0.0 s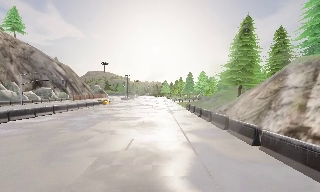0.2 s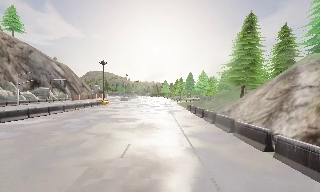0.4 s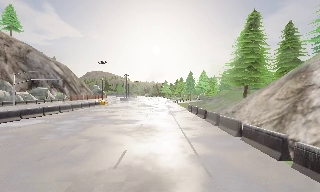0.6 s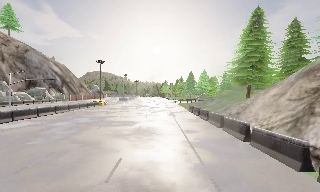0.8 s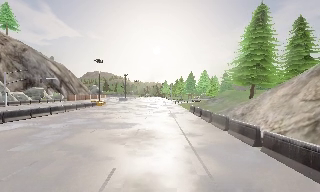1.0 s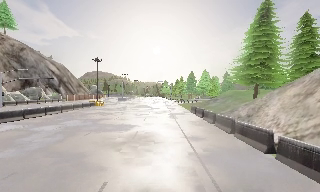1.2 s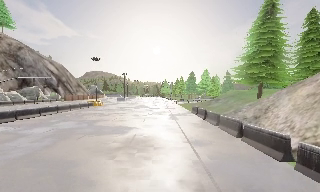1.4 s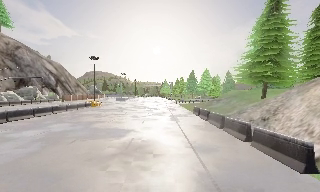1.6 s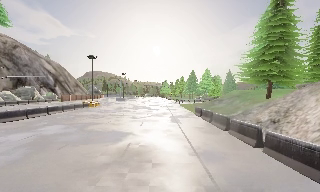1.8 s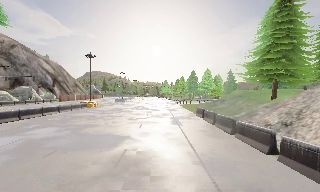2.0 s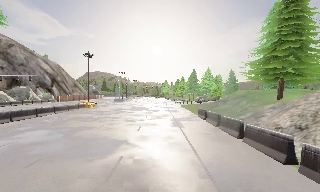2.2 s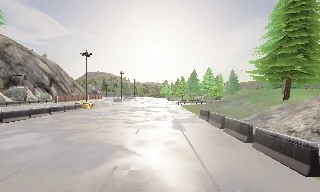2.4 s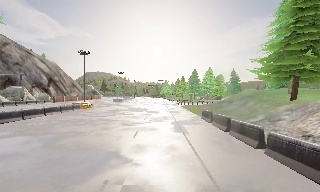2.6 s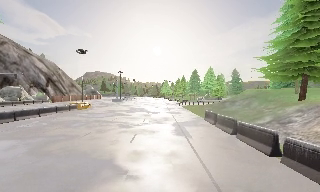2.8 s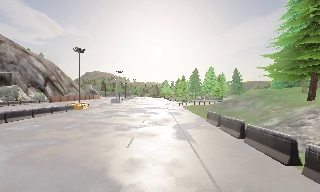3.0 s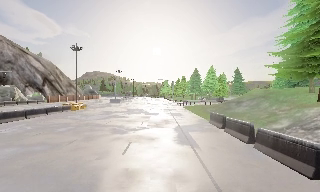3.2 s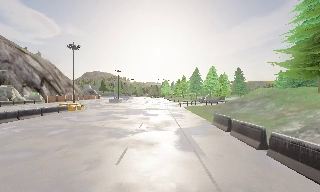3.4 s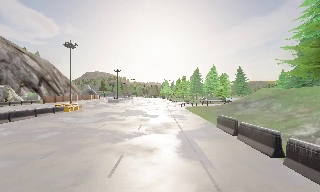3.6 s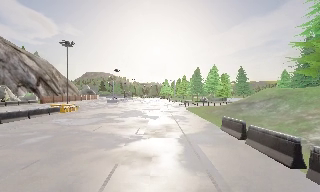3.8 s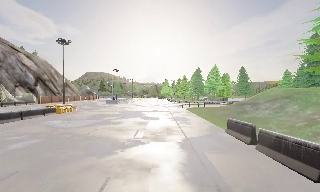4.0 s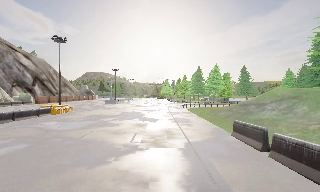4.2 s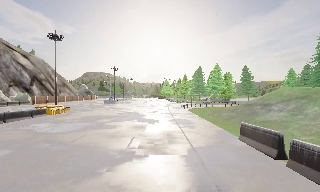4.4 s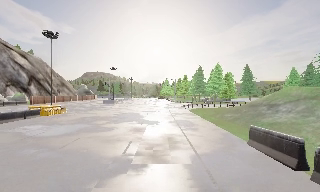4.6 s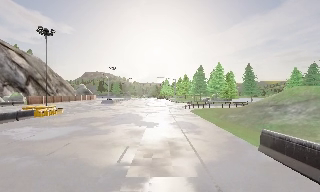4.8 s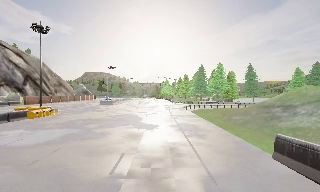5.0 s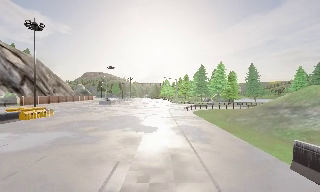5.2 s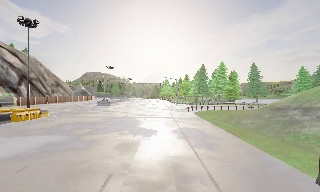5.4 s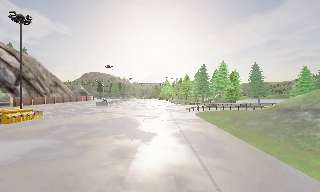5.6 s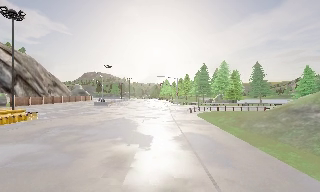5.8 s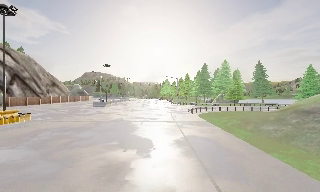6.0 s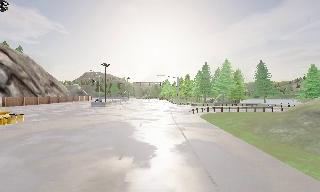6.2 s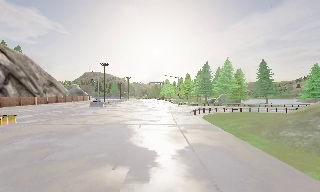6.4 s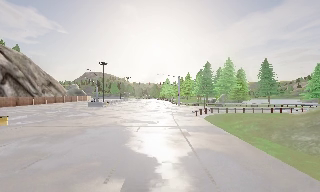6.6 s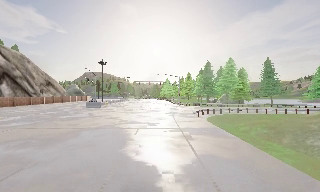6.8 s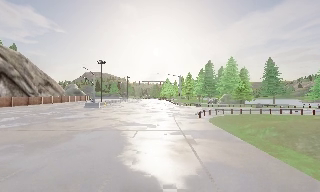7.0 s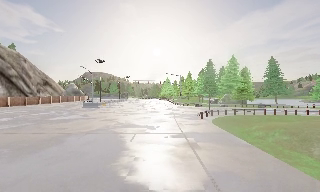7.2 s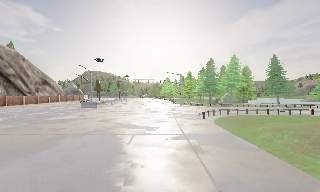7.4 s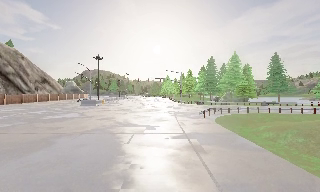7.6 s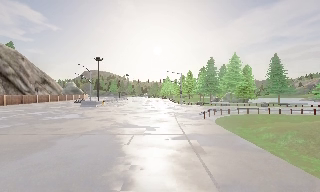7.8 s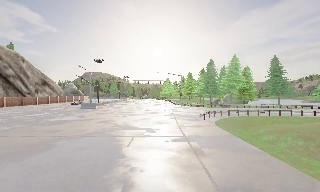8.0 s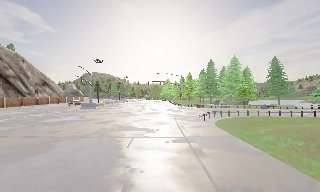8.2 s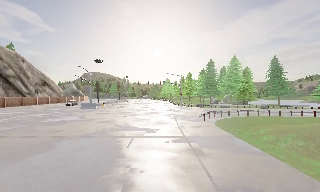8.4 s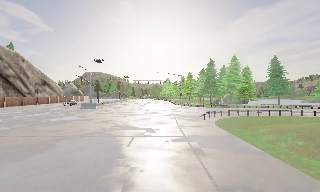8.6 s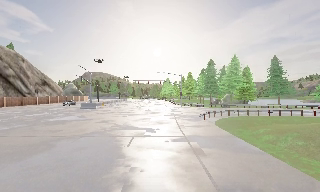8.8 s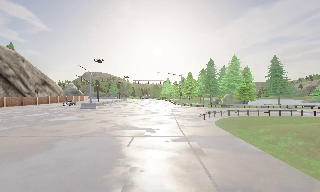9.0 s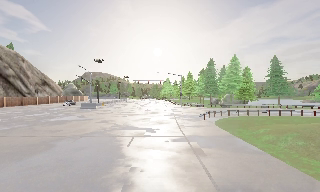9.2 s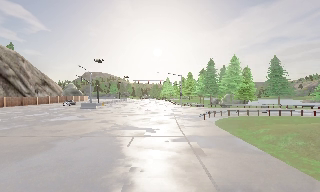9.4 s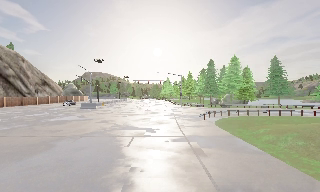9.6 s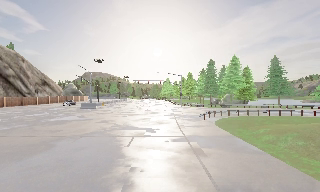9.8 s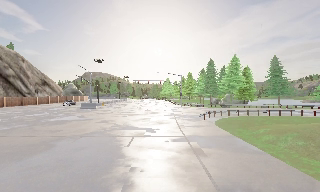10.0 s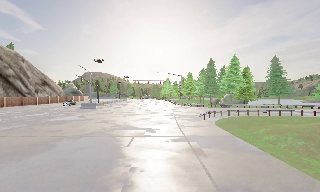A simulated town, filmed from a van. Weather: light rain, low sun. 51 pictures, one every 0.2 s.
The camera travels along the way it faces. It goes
forward.
0.0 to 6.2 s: The camera travels forward, about 30 m, so what stands in front looms larger.
6.2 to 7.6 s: The camera travels forward, about 4.5 m, so what stands in front looms larger. It loses speed.
7.6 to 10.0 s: The camera keeps its place and its aim.
The film runs forward here.
